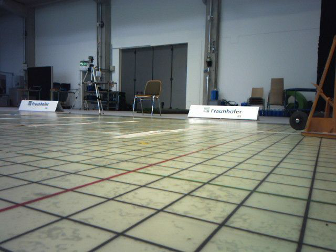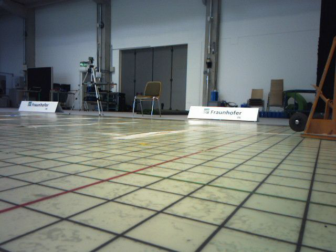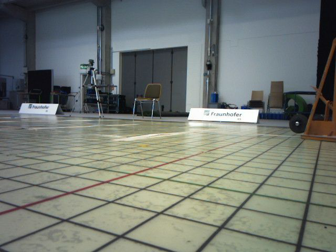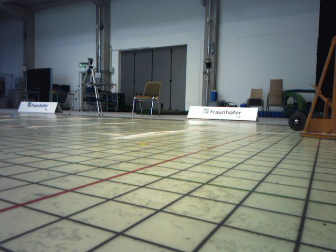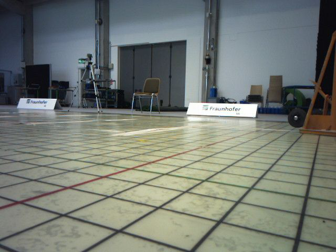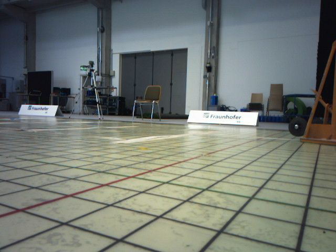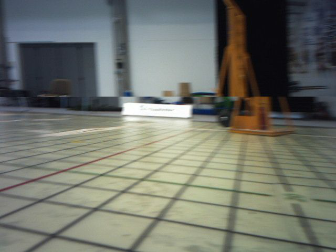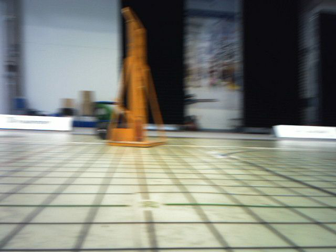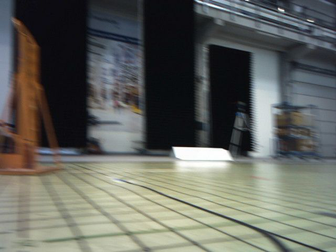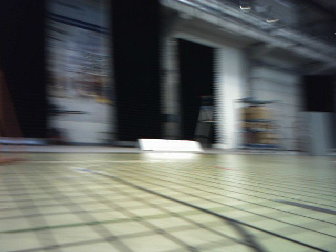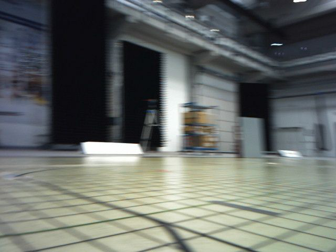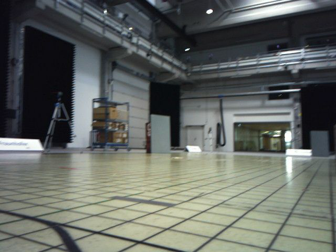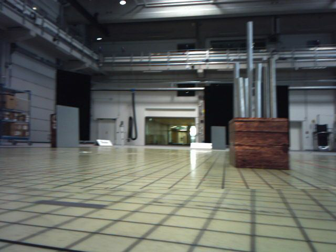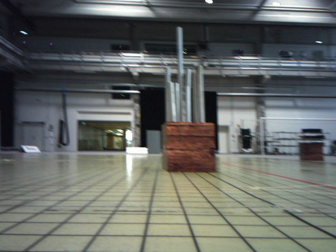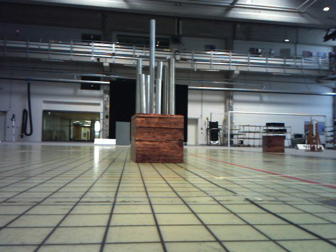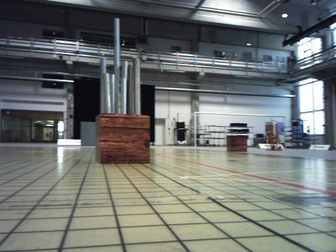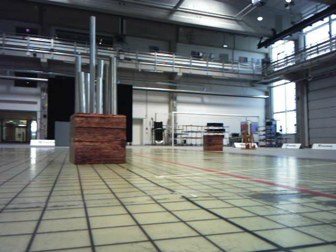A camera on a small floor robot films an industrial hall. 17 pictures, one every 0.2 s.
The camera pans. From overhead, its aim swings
clockwise.
The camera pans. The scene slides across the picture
to the left.
0.0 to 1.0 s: The camera keeps its place and its aim.
1.0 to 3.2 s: The scene slides to the left, as the camera pans about 135 degrees to its right.
The film runs backward here.
